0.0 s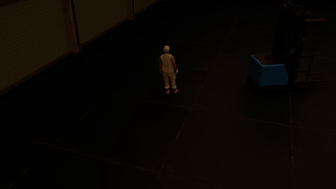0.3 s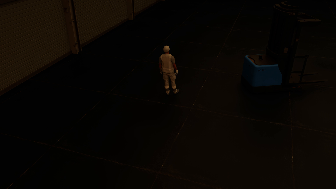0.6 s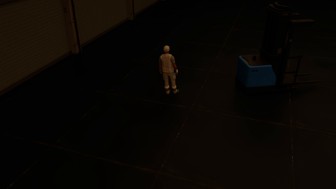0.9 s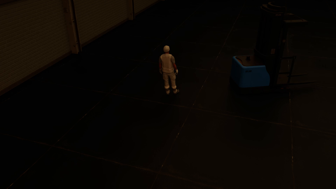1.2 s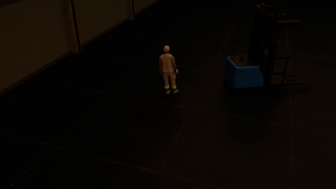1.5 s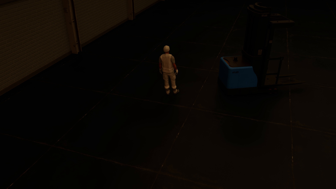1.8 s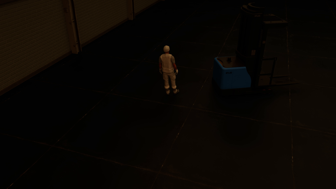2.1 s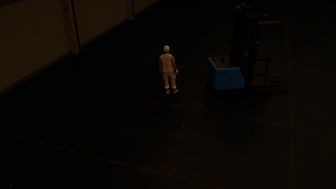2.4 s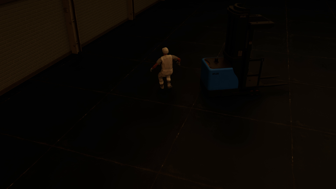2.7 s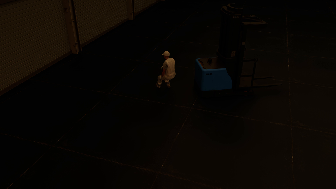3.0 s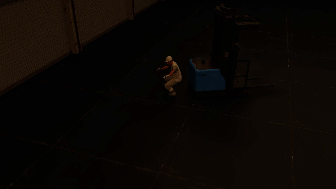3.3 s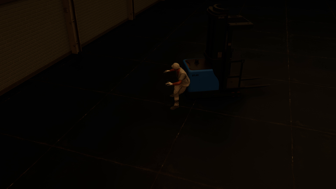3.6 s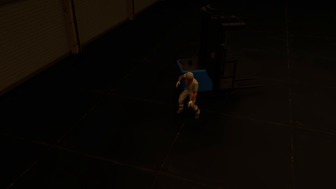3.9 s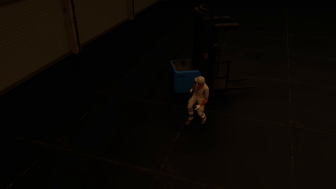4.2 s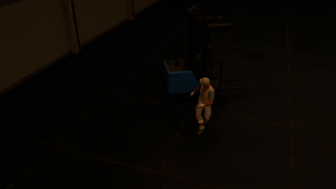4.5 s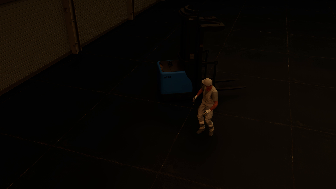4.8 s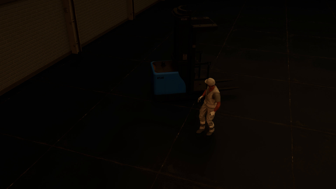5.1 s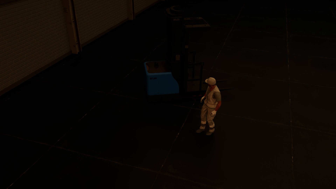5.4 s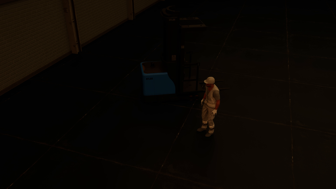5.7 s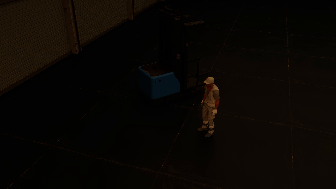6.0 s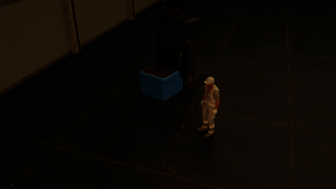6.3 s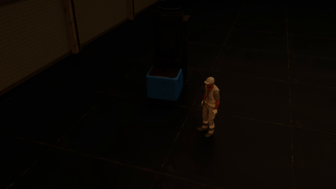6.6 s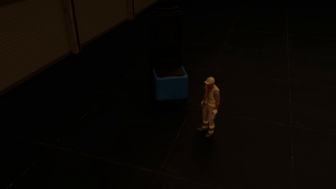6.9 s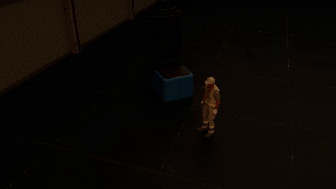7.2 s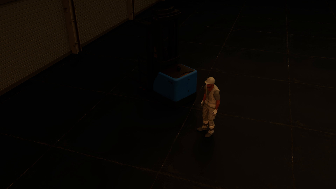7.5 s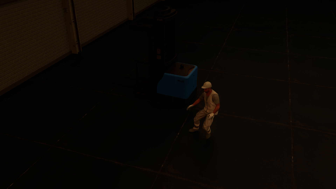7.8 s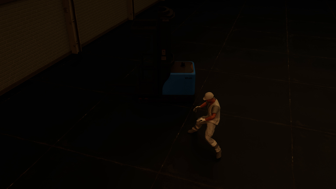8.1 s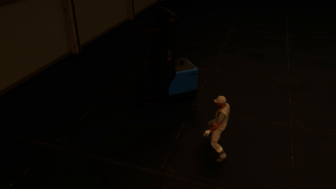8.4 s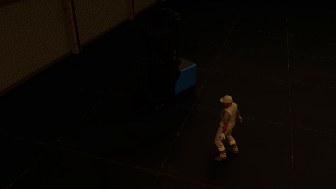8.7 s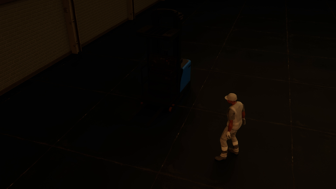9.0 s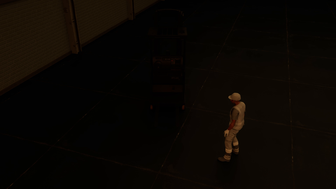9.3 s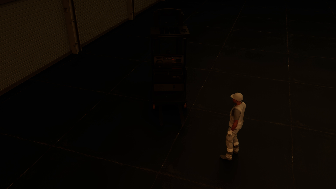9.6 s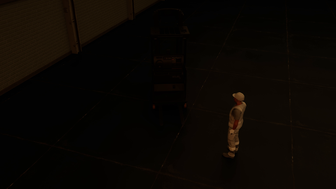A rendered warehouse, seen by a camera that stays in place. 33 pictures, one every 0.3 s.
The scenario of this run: Near miss between a forklift and a person.
